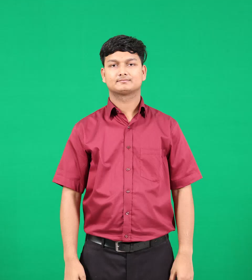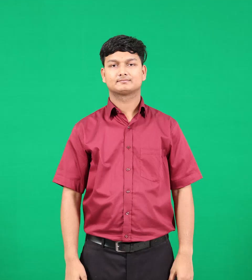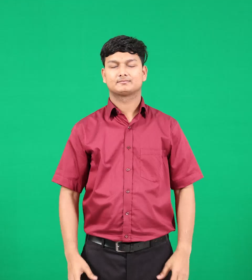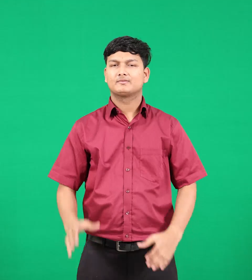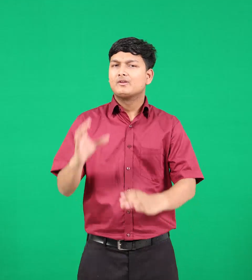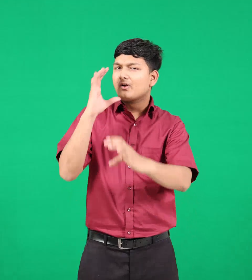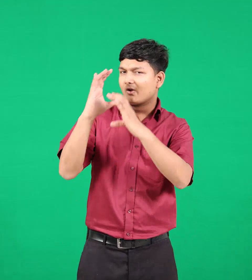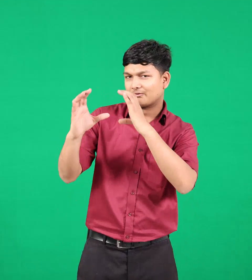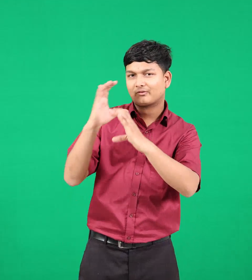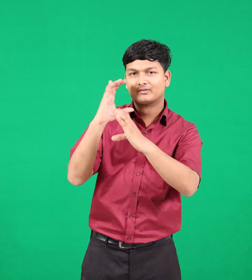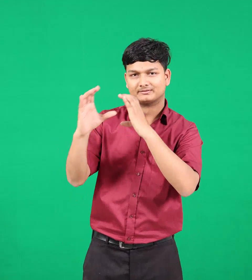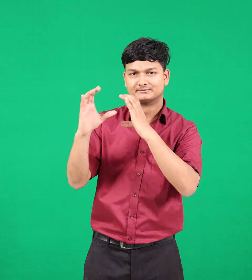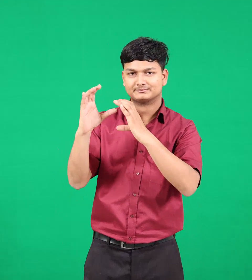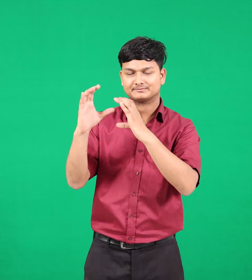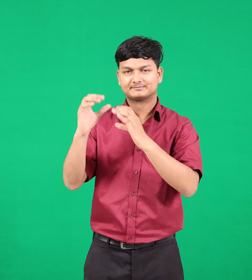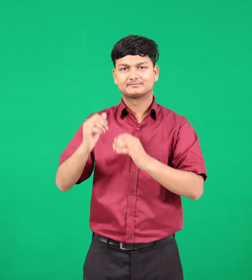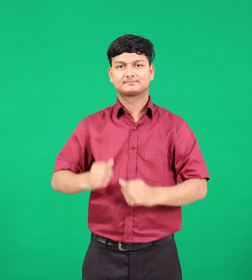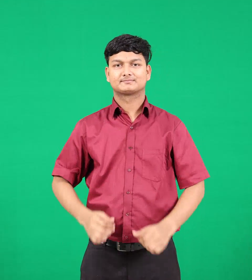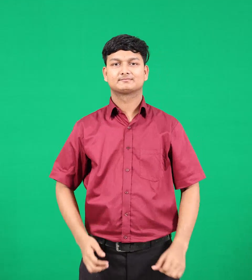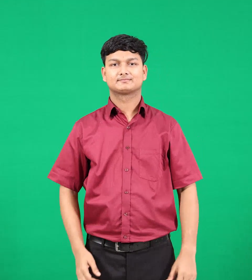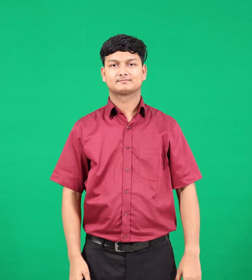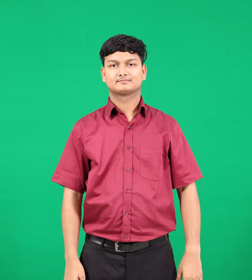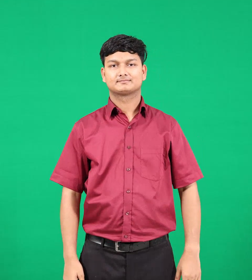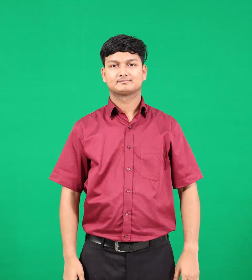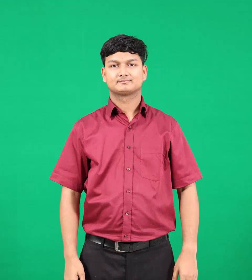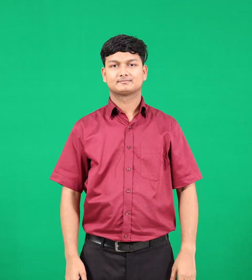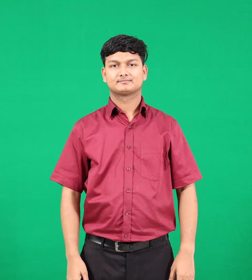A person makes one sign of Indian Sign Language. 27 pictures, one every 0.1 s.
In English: communication
